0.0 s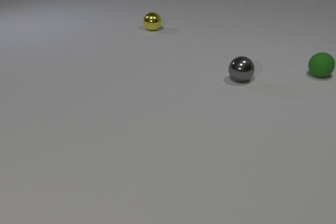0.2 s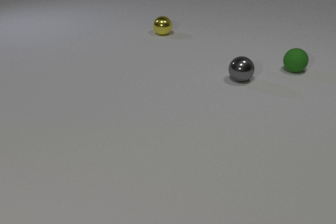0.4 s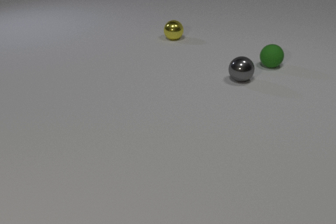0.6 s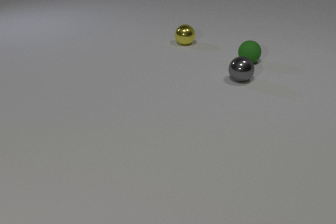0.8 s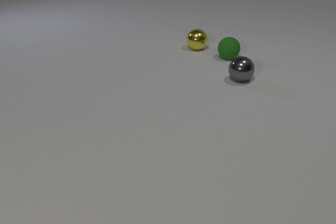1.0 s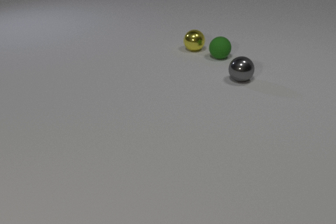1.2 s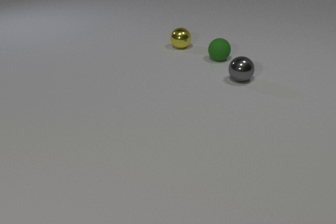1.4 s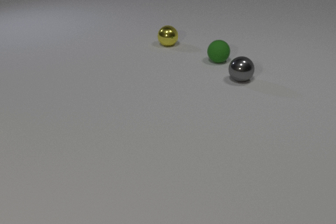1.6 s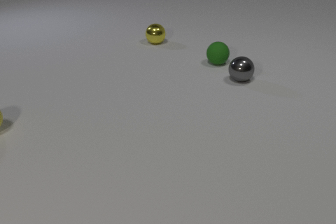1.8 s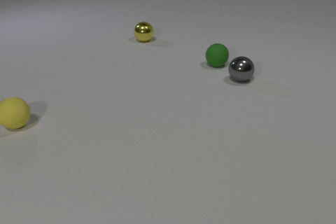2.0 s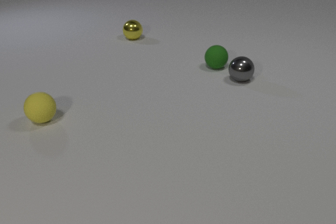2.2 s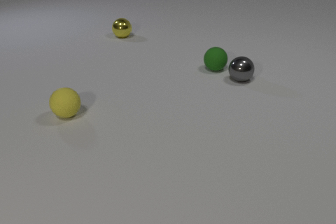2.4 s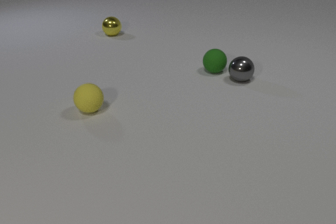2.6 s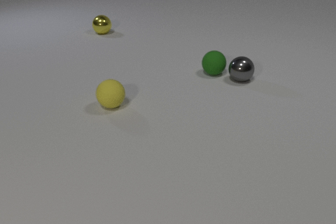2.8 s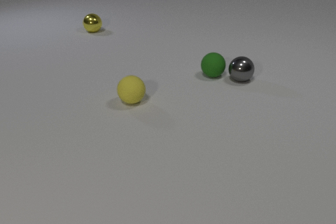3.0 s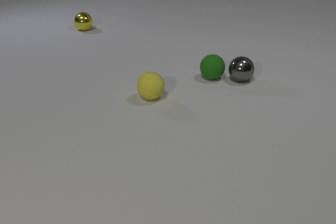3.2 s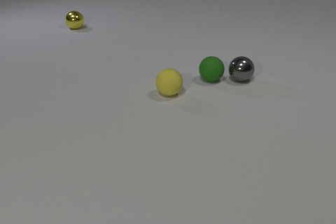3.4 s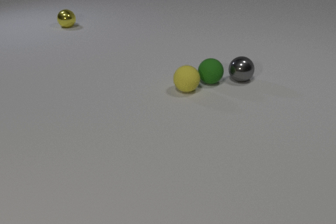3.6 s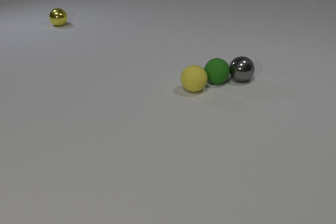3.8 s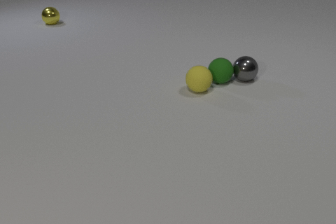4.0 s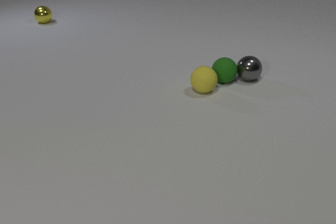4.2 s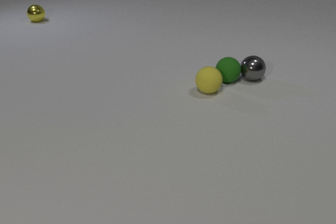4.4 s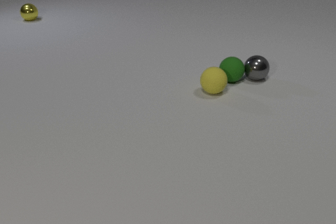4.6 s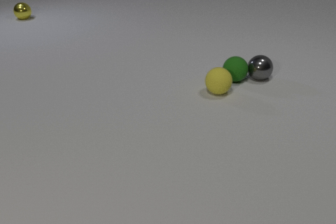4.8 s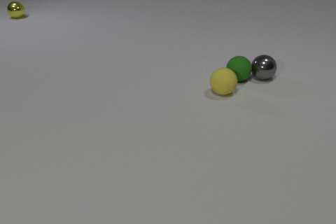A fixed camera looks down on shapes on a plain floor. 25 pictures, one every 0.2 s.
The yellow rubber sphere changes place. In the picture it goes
to the right.
0.0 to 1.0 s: The yellow metal sphere rolls toward the camera and to the right. The green rubber sphere rolls to the left. The yellow metal sphere and the green rubber sphere collide.
1.0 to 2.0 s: The yellow metal sphere rolls to the left and away from the camera. The green rubber sphere rolls toward the camera. The yellow rubber sphere comes in at the left edge, rolls to the right.
2.0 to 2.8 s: The yellow metal sphere rolls to the left and away from the camera. The green rubber sphere rolls toward the camera. The yellow rubber sphere rolls to the right.
2.8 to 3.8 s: The yellow metal sphere rolls to the left and away from the camera. The green rubber sphere rolls toward the camera and to the right. The yellow rubber sphere rolls to the right. The green rubber sphere and the yellow rubber sphere collide. The green rubber sphere and the gray metal sphere collide.
3.8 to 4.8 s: The yellow metal sphere rolls away from the camera and to the left. The green rubber sphere rolls to the right and away from the camera. The yellow rubber sphere rolls to the right. The gray metal sphere rolls to the right and away from the camera.
Are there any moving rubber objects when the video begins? yes.
How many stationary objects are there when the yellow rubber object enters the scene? 1.
How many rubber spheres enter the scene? 1.
